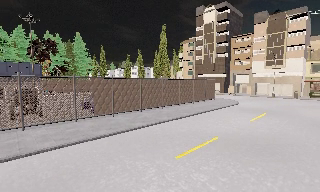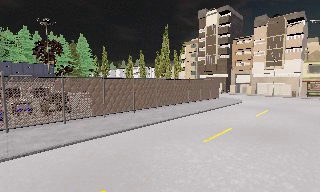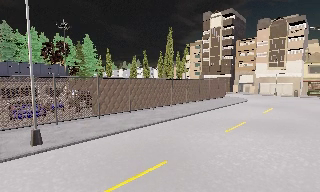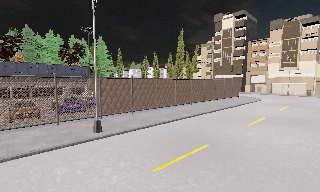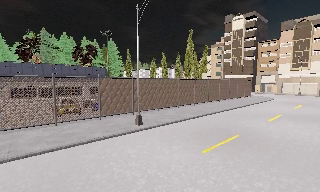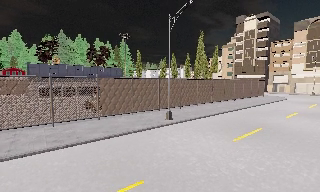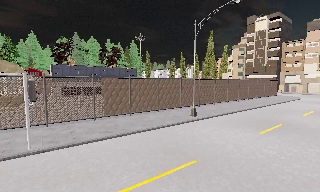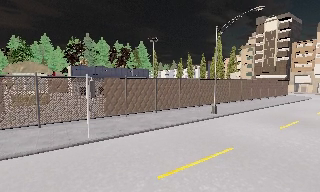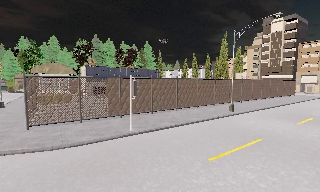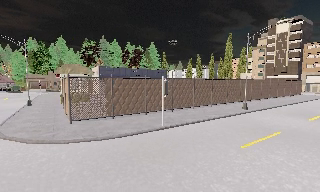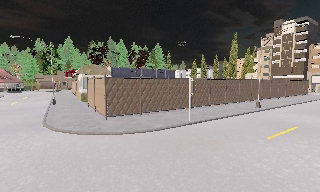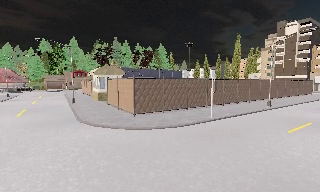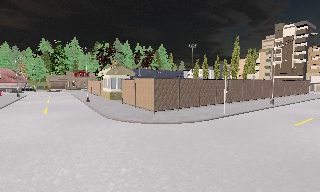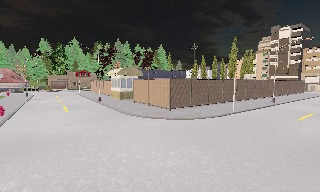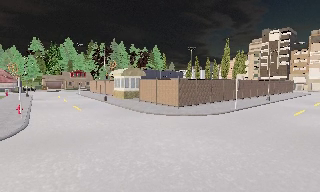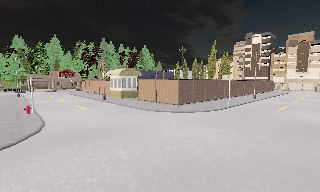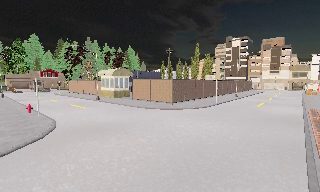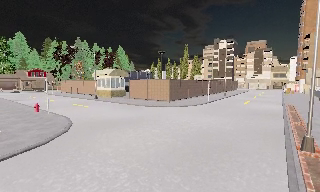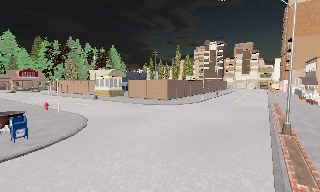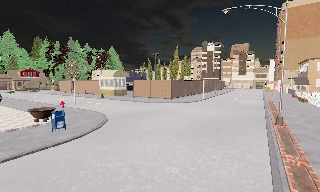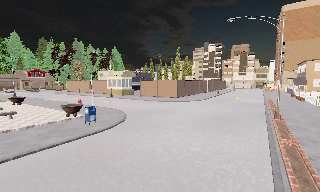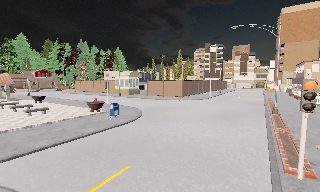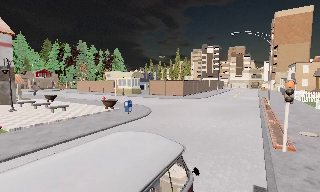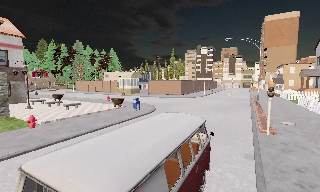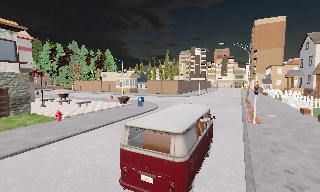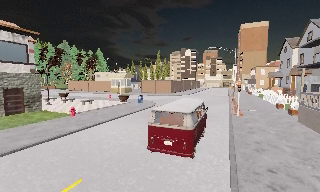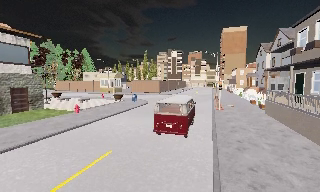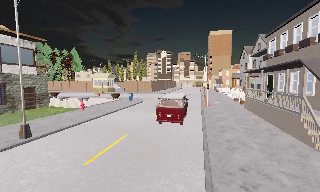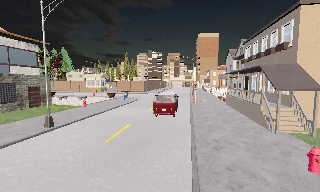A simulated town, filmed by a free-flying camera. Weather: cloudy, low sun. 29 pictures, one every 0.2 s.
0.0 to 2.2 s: The camera swings to its left by about 10 degrees, and the scene slides to the right. It travels to its left and backward, about 25 m, so close, fixed things drift to the right.
2.2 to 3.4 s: The camera pans to its right, which is clockwise from overhead, by about 20 degrees. It travels to its left and backward, about 13 m, so close, fixed things drift to the right.
3.4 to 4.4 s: The camera travels backward and to its left, about 10 m, so what stands in front gets smaller.
4.4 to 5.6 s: The camera pans to its right, which is clockwise from overhead, by about 20 degrees. It travels backward, about 13 m, so what stands in front gets smaller.
The film runs backward here.
